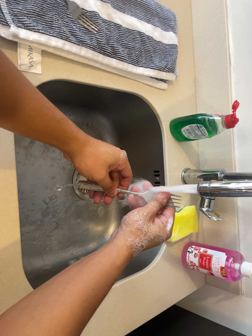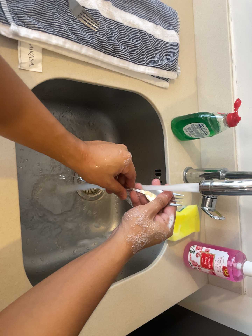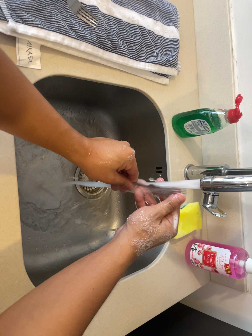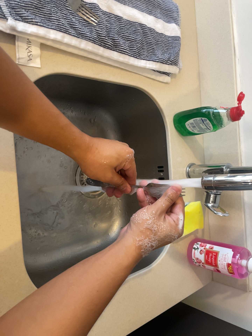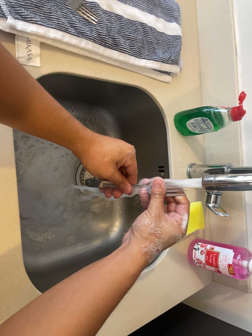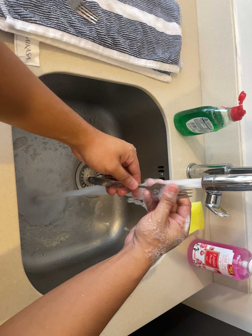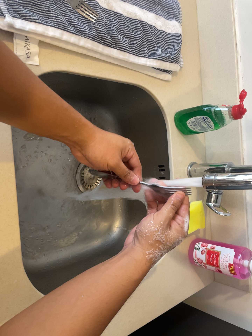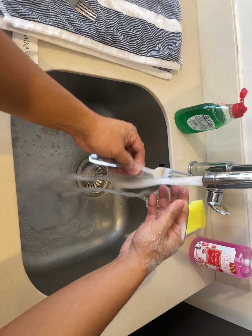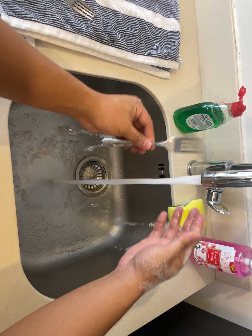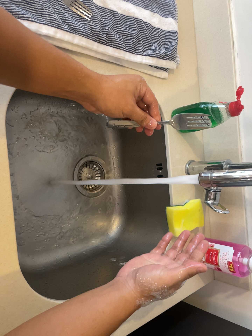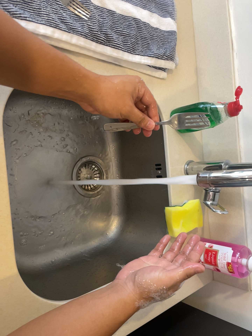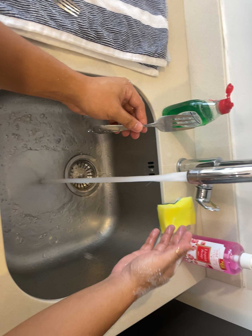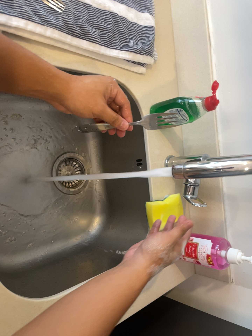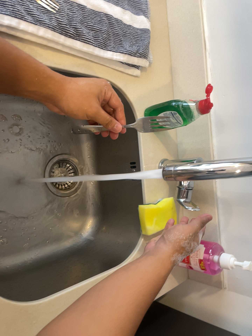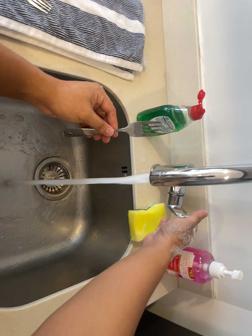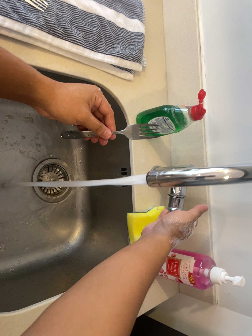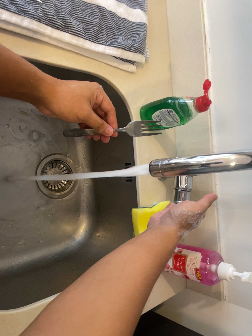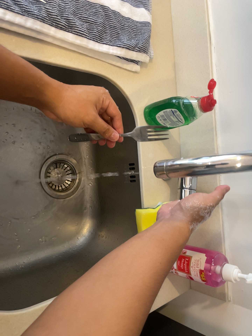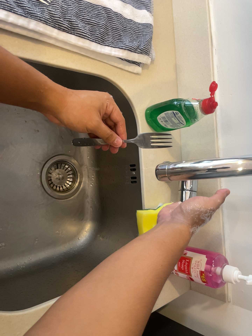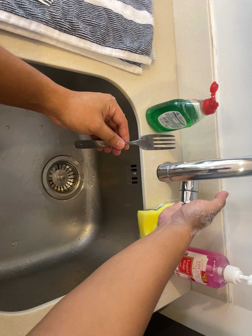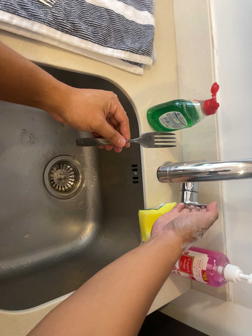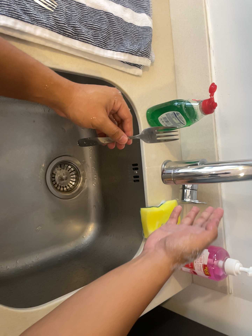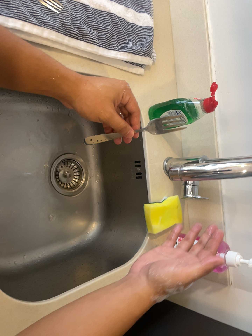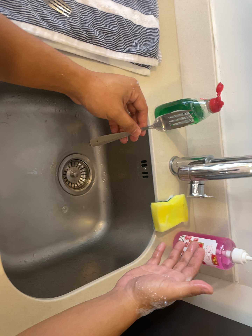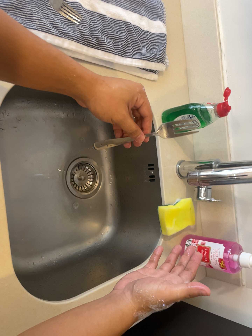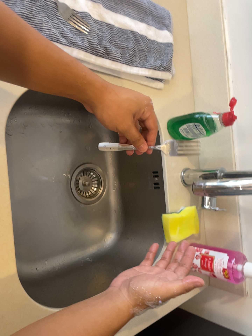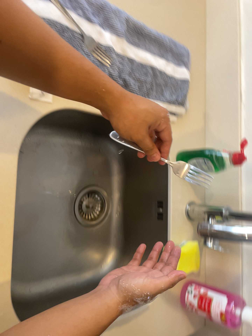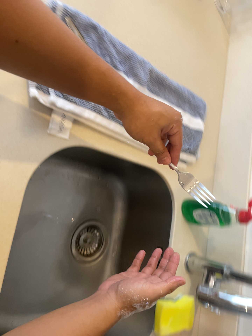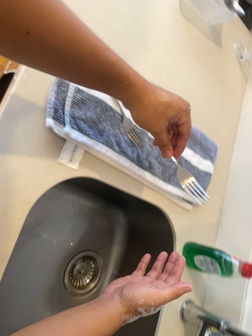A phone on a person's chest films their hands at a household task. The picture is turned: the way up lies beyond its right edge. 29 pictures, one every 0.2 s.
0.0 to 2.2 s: The camera shifts only a little, or ends up much as it began.
2.2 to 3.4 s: The camera travels to its right, about 7 cm, so close, fixed things drift to the left.
3.4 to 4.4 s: The camera shifts only a little, or ends up much as it began.
4.4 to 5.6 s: The camera travels toward the top of its view, about 9 cm, so close, fixed things drift downward. Its aim tips toward the top of its view by about 20 degrees, and the scene shifts downward. It rolls about its line of sight by about 20 degrees, and the scene rotates clockwise.
The film runs forward here.
